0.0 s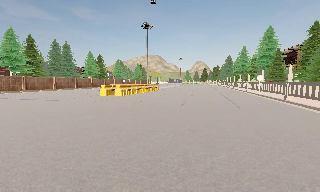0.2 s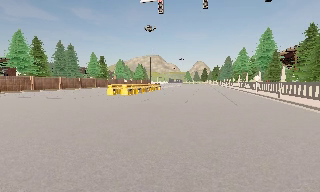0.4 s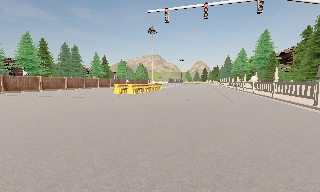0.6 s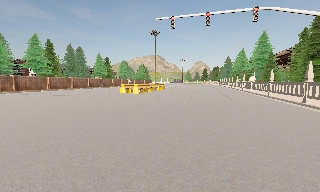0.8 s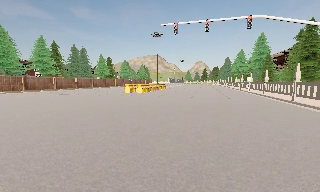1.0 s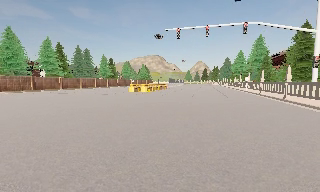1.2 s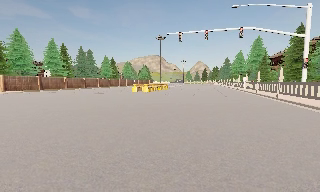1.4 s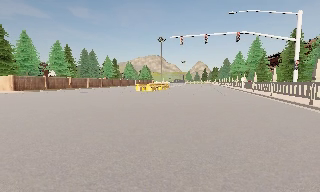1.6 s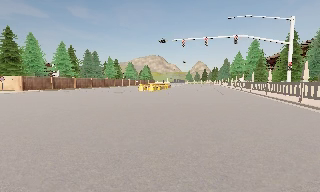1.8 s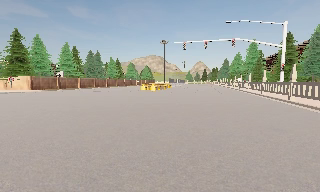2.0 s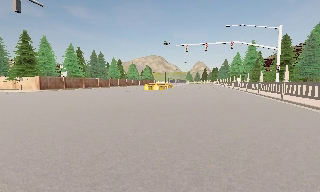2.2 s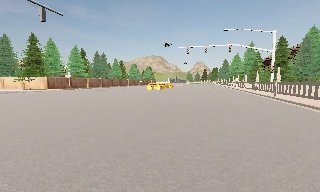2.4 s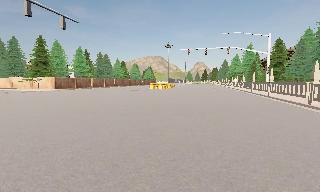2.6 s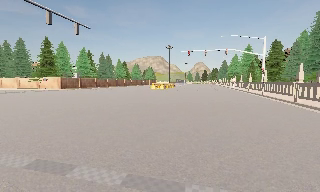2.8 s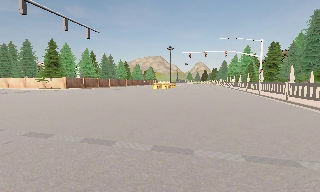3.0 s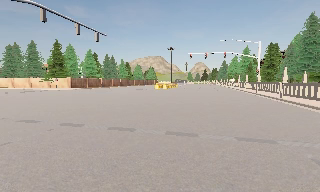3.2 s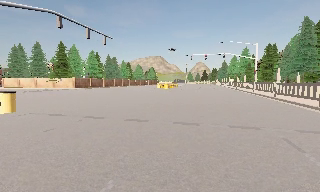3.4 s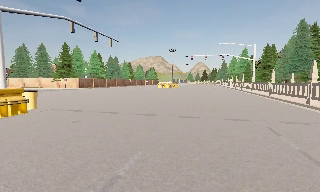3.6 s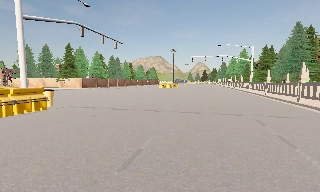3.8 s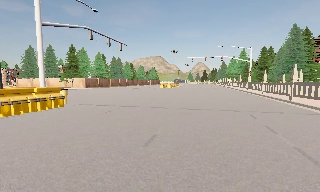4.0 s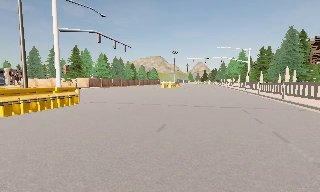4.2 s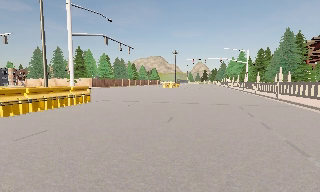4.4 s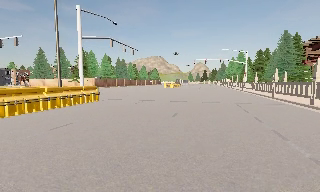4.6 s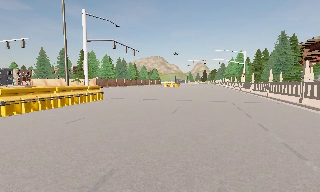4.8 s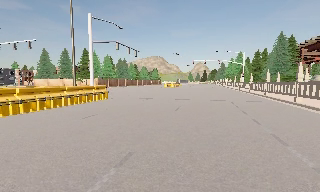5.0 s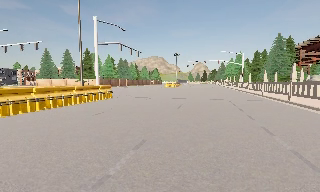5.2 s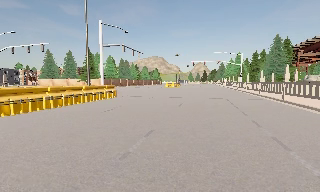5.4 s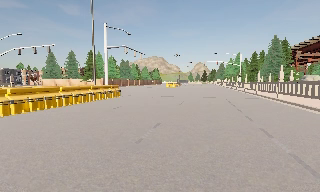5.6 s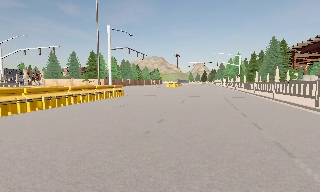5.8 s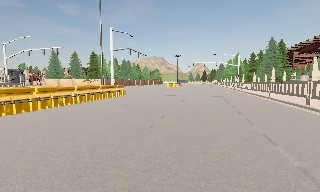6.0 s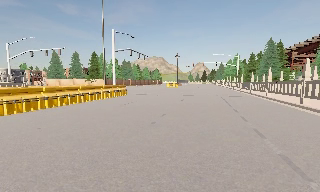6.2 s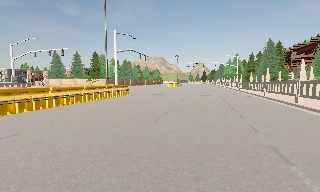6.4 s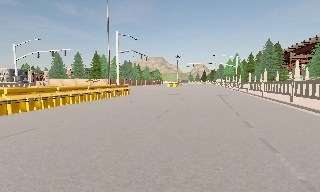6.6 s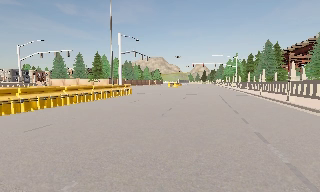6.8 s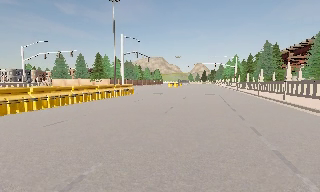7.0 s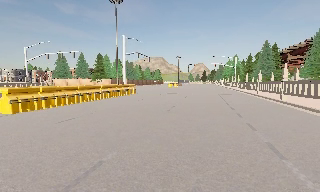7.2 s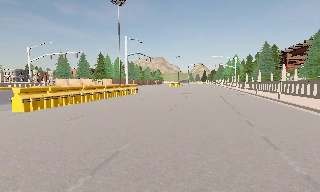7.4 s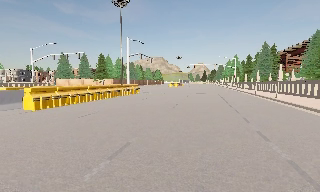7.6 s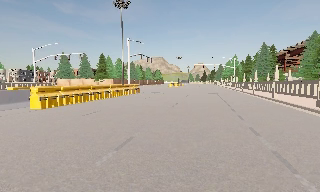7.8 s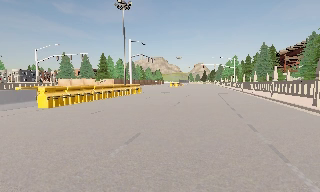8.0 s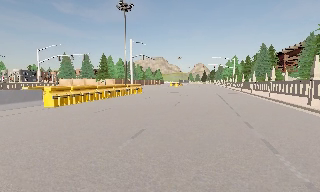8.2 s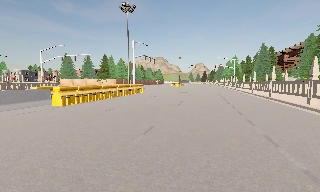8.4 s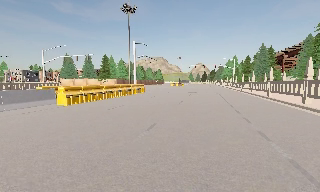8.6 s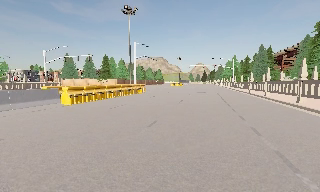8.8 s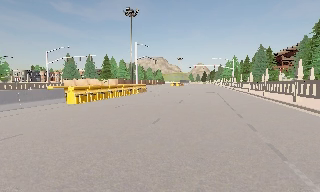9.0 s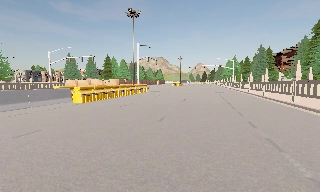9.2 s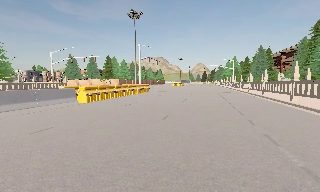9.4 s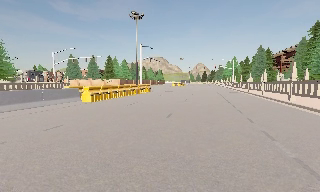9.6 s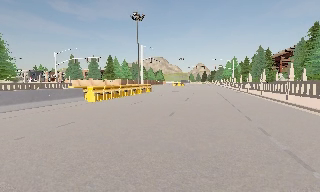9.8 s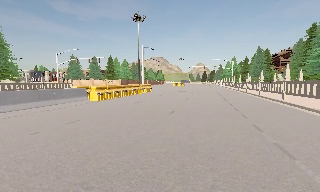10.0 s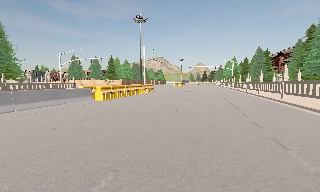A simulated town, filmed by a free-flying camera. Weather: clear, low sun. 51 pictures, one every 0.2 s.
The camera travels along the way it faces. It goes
backward.
0.0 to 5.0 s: The camera travels backward, about 30 m, so what stands in front gets smaller.
5.0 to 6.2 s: The camera travels backward, about 4 m, so what stands in front gets smaller. It loses speed.
6.2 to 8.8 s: The camera travels backward, about 6 m, so what stands in front gets smaller.
8.8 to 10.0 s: The camera travels backward and to its left, about 2.5 m, so what stands in front gets smaller.
The film runs backward here.
